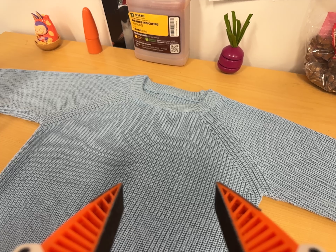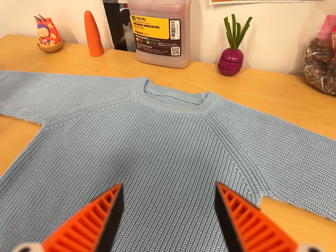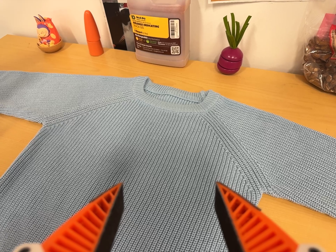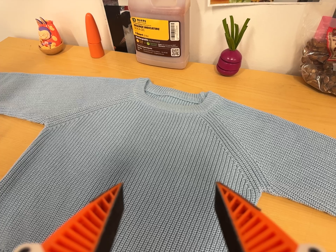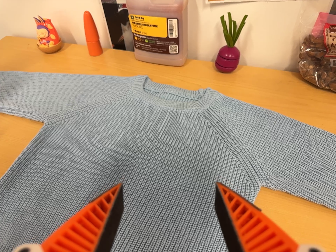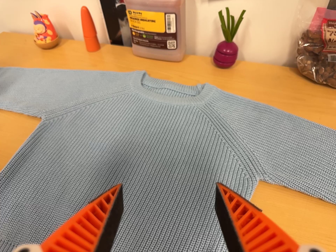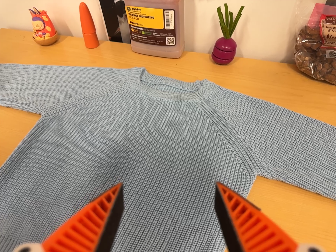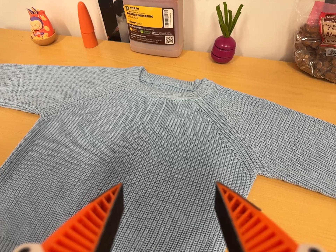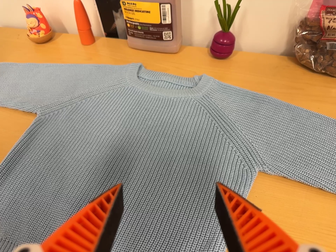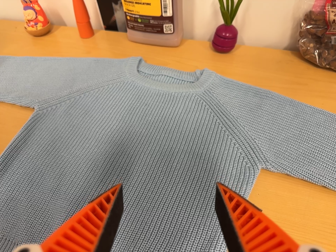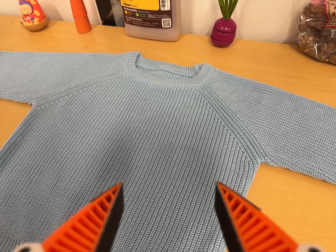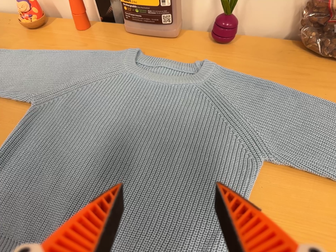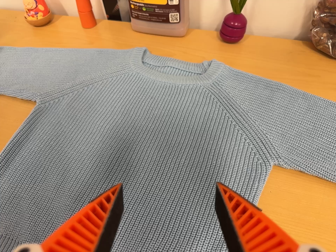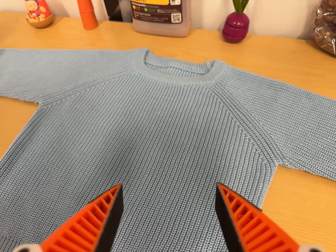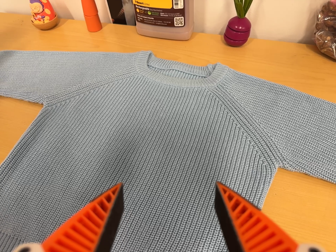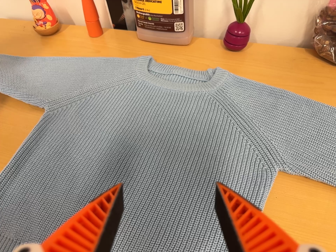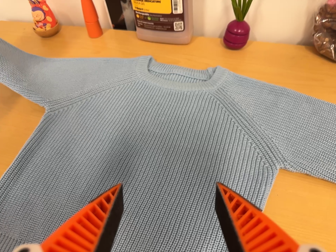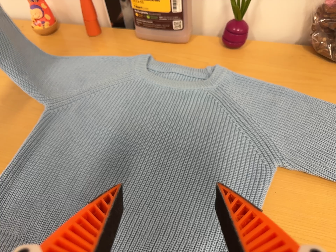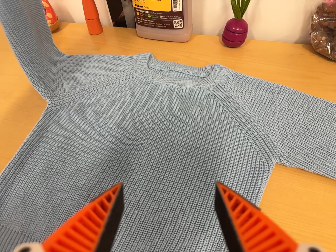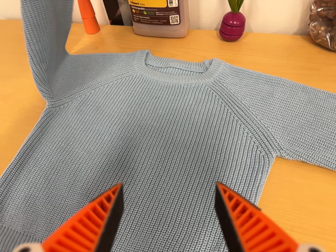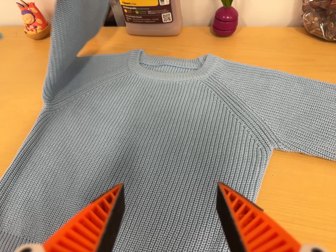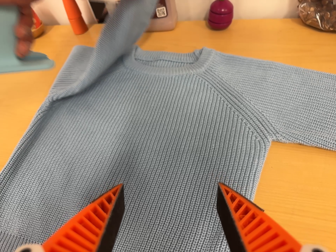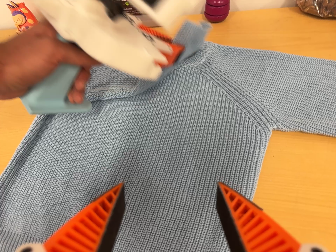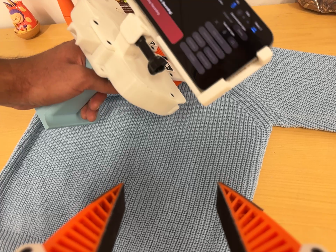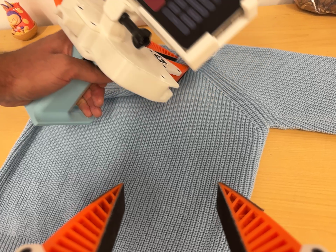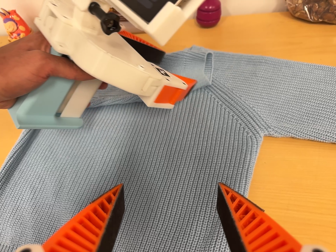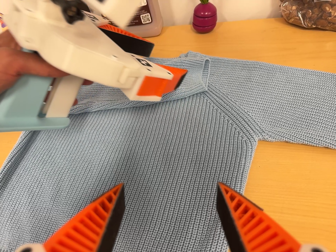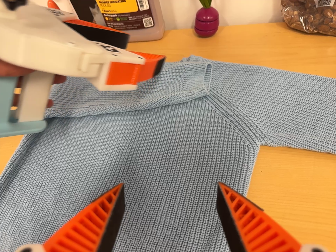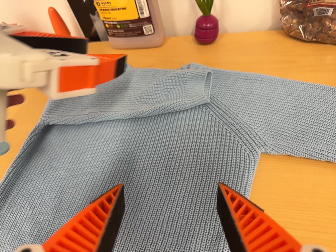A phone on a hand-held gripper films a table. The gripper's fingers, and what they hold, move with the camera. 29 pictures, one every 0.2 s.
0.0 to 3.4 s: The camera shifts only a little, or ends up much as it began.
3.4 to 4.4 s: The camera rolls about its line of sight by about 10 degrees, and the scene rotates counterclockwise.
4.4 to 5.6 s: The camera shifts only a little, or ends up much as it began.
The film runs forward here.
